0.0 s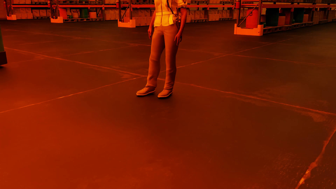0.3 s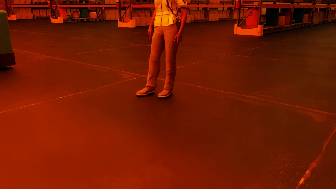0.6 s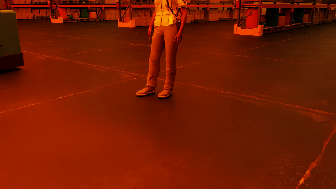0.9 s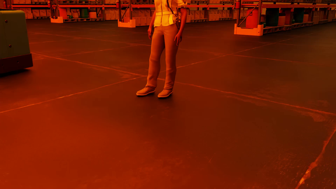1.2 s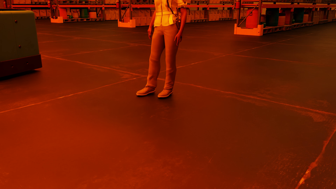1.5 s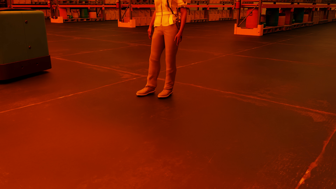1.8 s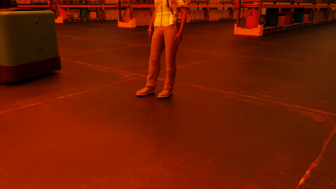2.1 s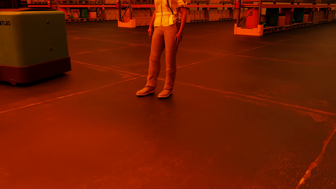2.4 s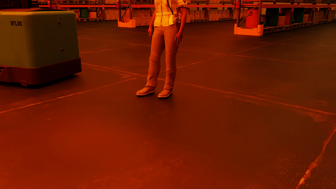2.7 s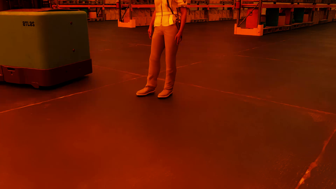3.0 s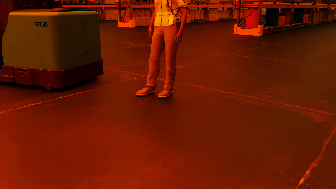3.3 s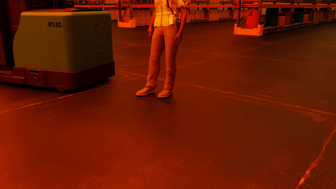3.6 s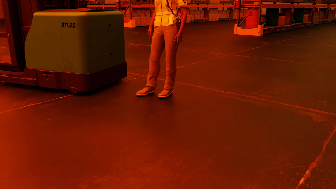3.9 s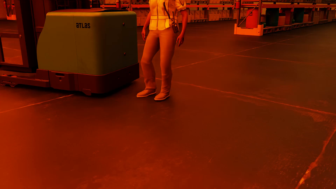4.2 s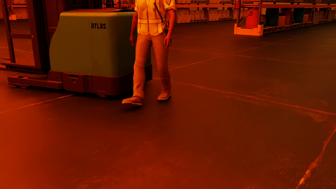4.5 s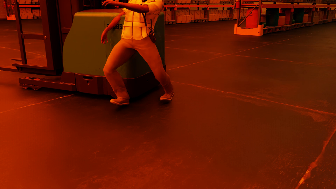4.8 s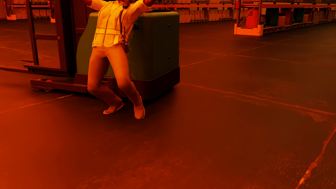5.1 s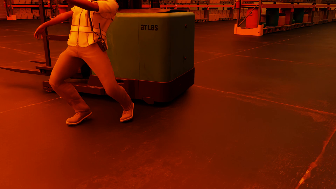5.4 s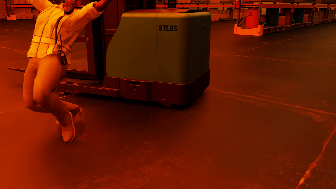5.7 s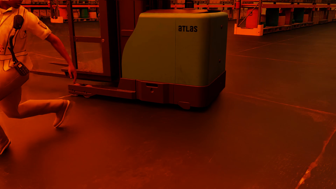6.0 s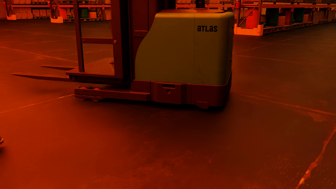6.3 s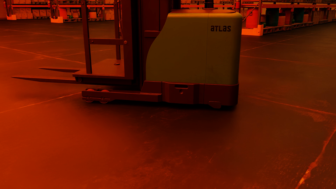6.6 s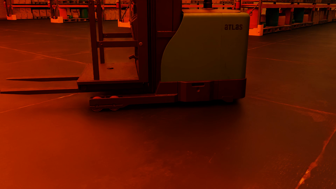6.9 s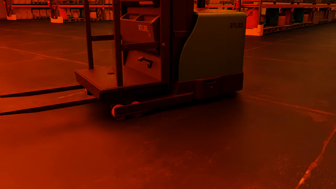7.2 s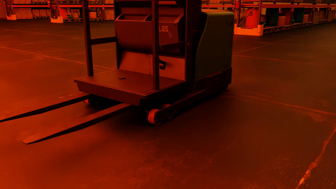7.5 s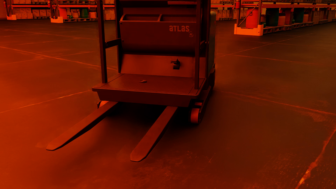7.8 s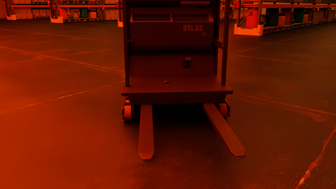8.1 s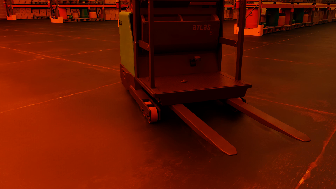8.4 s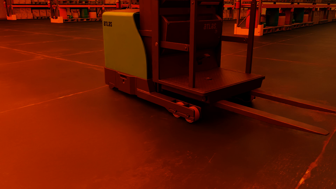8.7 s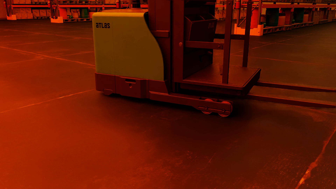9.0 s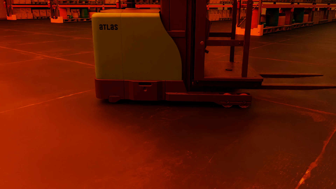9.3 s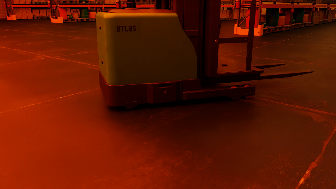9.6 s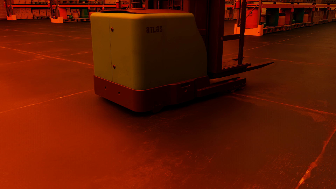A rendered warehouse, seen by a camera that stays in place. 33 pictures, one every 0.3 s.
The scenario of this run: Near miss between a forklift and a person.
